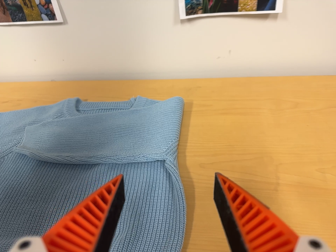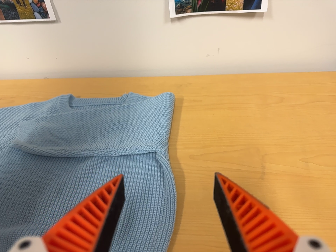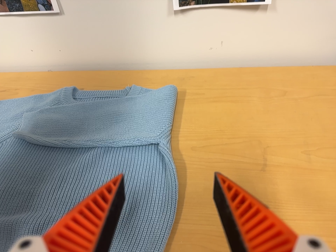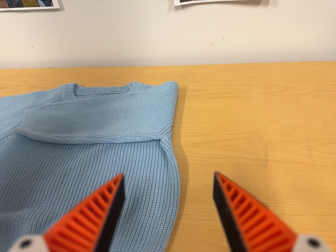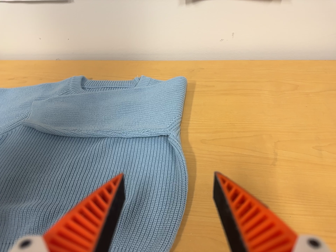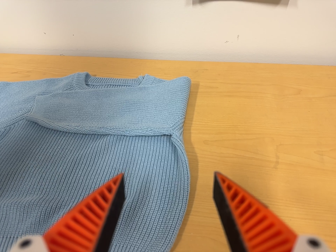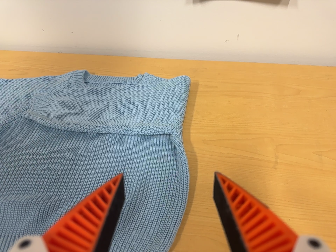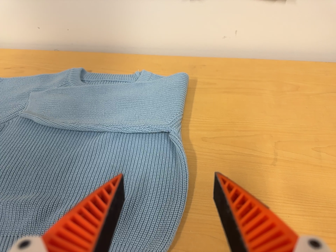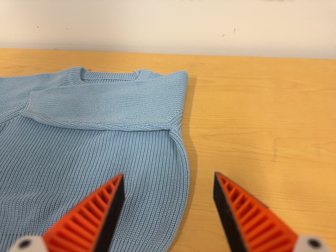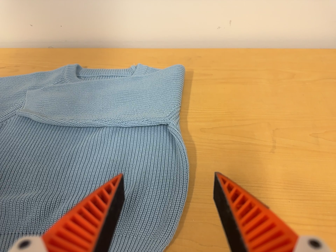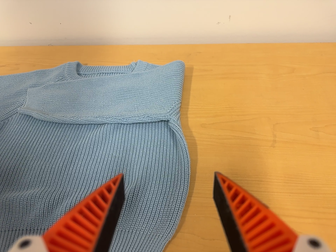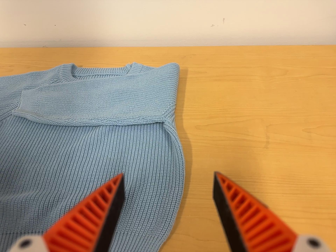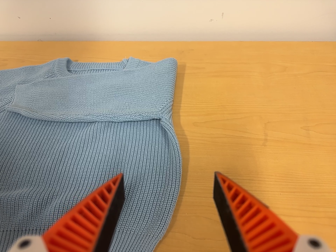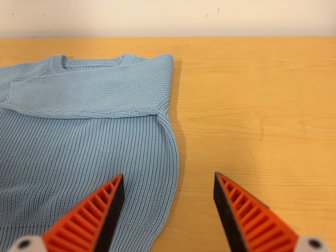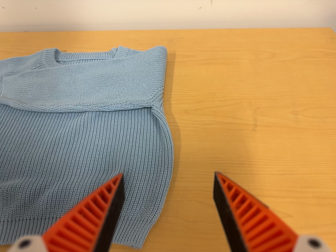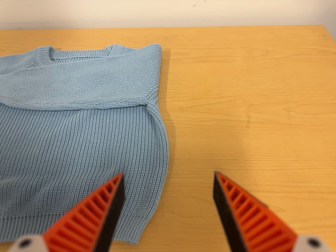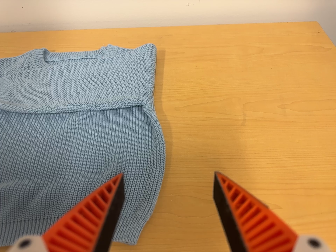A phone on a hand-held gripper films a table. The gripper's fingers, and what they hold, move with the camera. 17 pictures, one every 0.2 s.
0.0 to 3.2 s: The camera's aim tips toward the bottom of its view by about 10 degrees, and the scene shifts upward.
The film runs forward here.
